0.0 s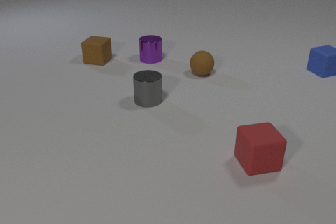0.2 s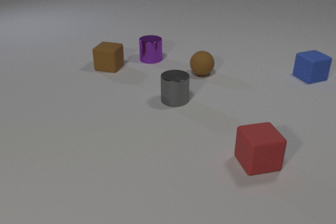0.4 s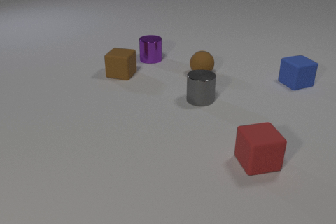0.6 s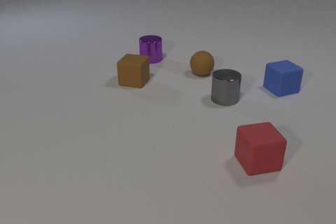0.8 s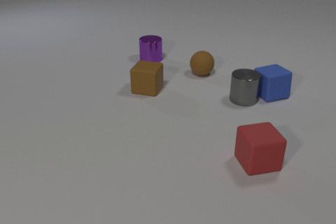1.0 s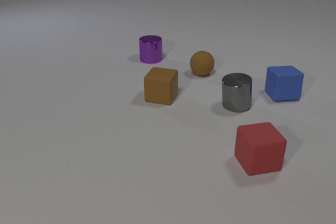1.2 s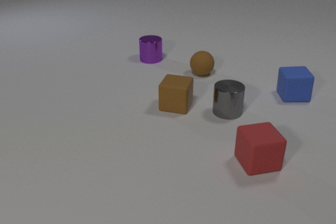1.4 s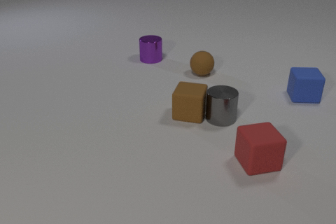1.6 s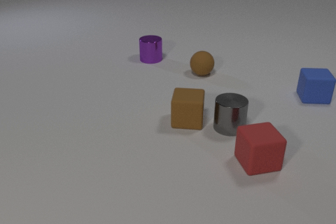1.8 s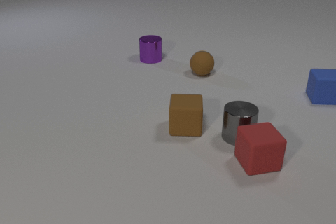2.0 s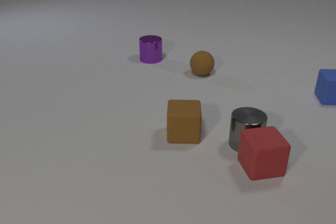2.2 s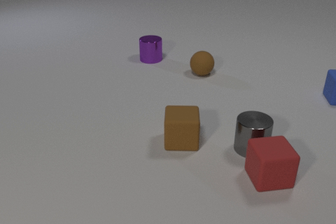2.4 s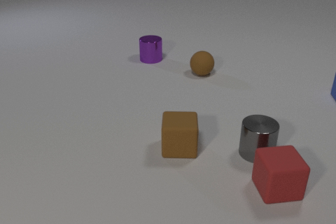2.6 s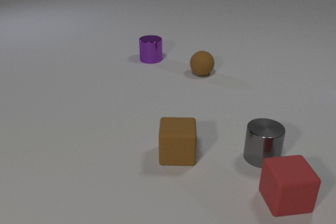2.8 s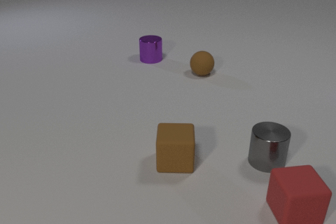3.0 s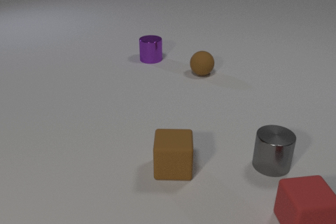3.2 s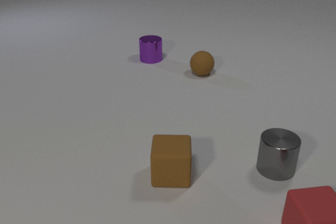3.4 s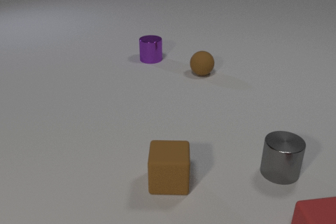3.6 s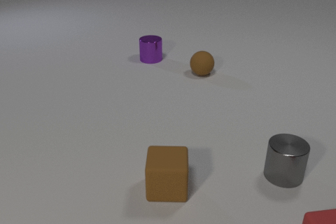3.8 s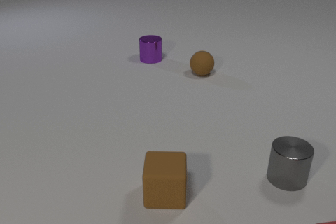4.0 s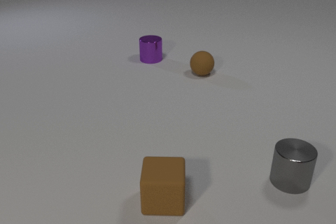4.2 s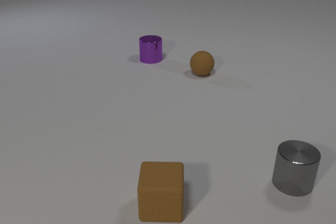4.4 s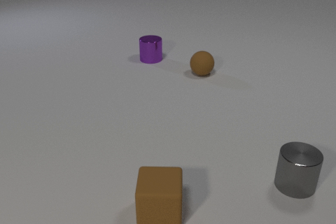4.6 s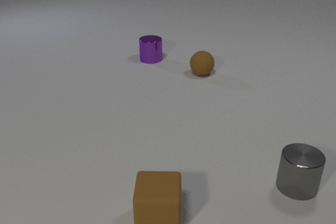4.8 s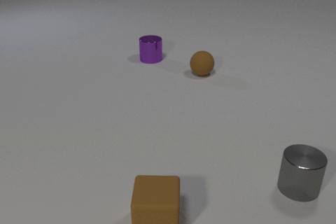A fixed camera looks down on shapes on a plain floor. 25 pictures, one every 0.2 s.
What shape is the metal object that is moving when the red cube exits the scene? cylinder.
How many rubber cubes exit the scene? 2.
What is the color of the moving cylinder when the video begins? gray.
0.0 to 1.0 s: The blue rubber cube slides toward the camera and to the left. The gray metal cylinder slides to the right. The brown rubber cube slides toward the camera and to the right. The blue rubber cube and the gray metal cylinder collide.
1.0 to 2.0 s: The blue rubber cube slides to the right. The gray metal cylinder slides toward the camera. The brown rubber cube slides toward the camera. The red rubber cube moves, and ends about where it began. The gray metal cylinder and the brown rubber cube collide. The gray metal cylinder and the red rubber cube collide.
2.0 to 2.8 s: The blue rubber cube slides to the right, leaves at the right edge. The gray metal cylinder slides toward the camera and to the right. The brown rubber cube slides toward the camera. The red rubber cube slides toward the camera and to the right.
2.8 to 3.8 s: The gray metal cylinder slides toward the camera and to the right. The brown rubber cube slides toward the camera. The red rubber cube slides toward the camera and to the right.
3.8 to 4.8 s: The gray metal cylinder slides to the right and toward the camera. The brown rubber cube slides toward the camera.
